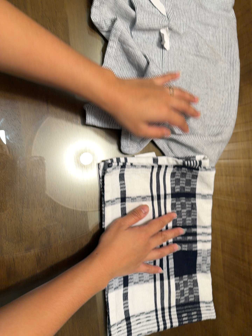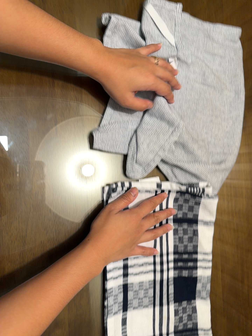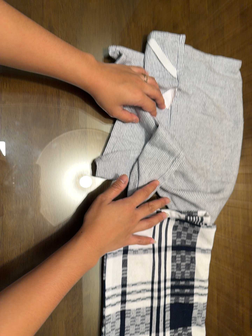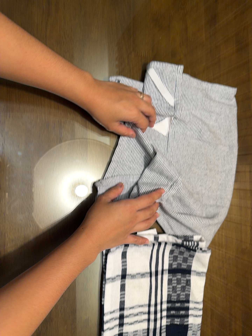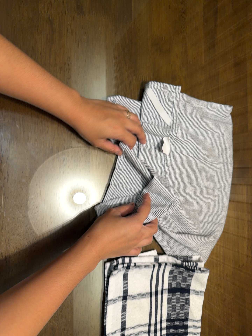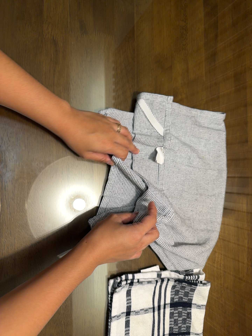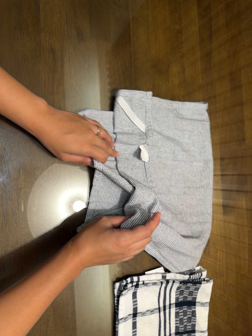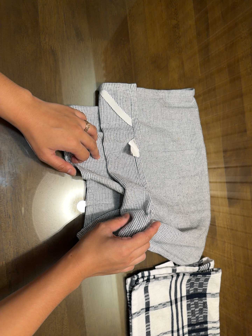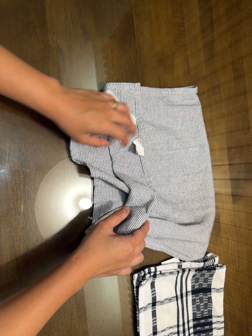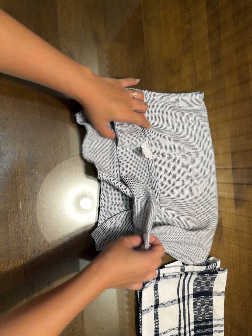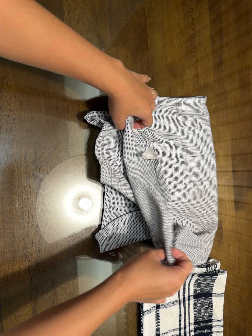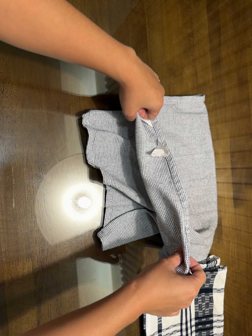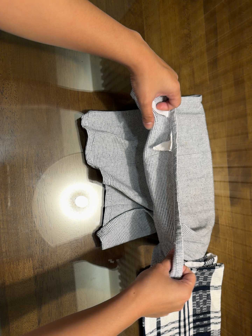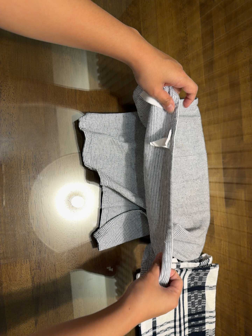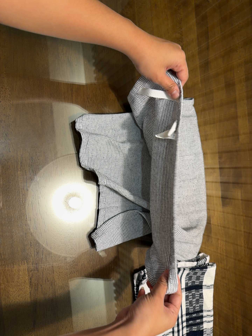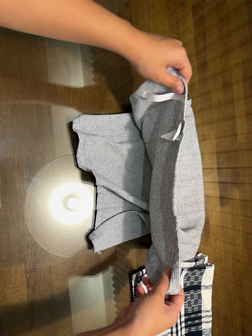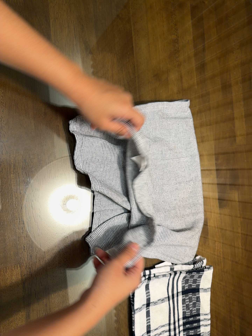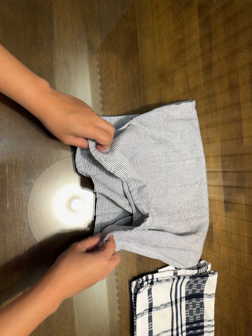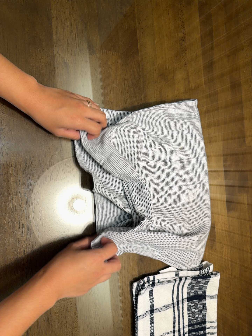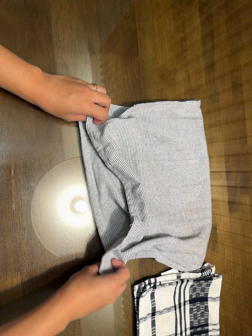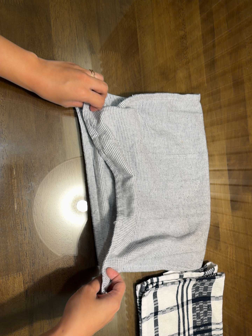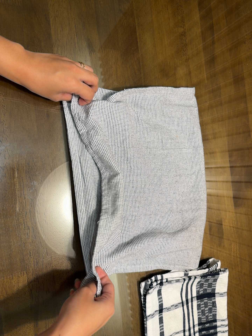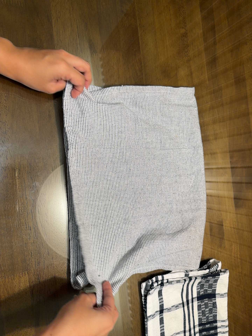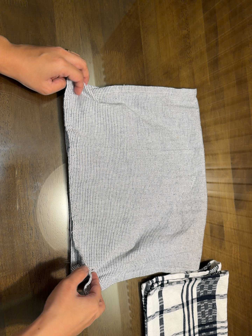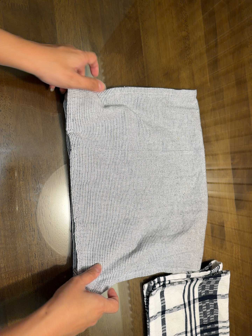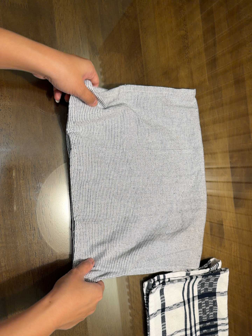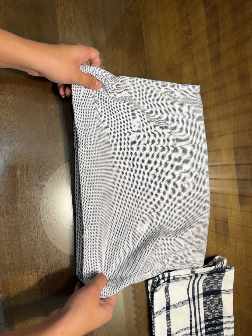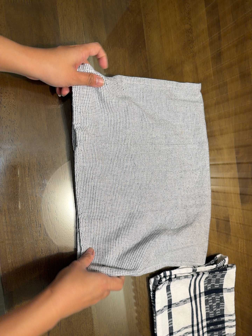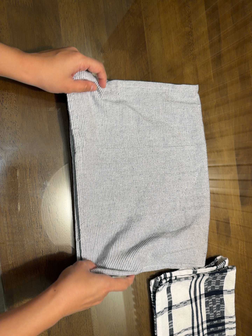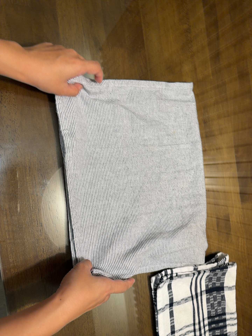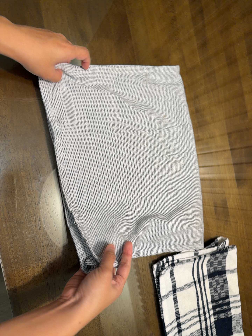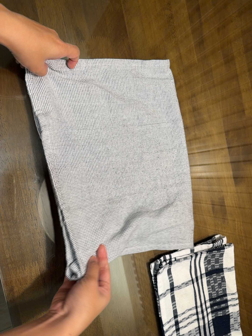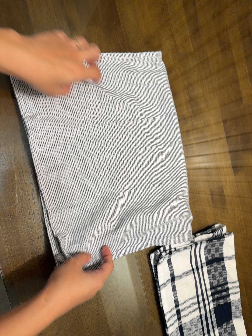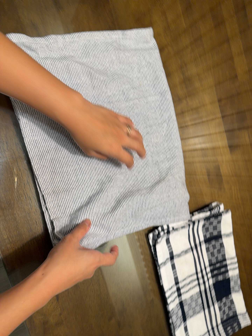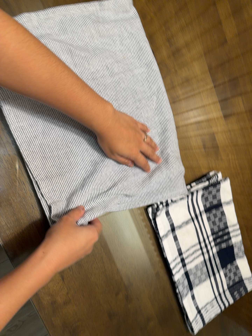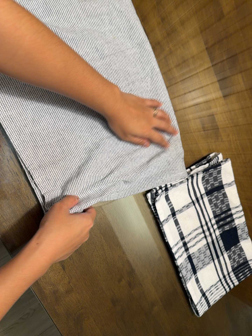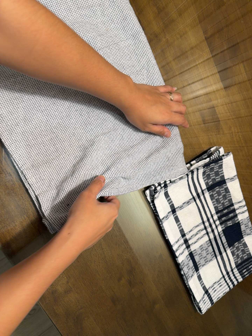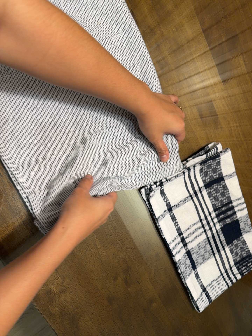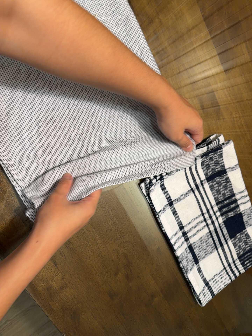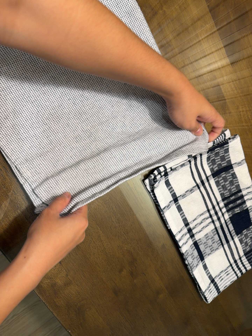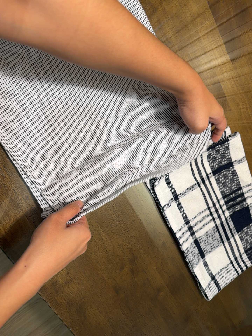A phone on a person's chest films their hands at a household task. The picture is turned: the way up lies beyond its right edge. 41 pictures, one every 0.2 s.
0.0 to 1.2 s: The camera travels toward the top of its view, about 20 cm, so close, fixed things drift downward.
1.2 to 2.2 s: The camera travels to its left, about 6 cm, so close, fixed things drift to the right.
2.2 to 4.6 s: The camera shifts only a little, or ends up much as it began.
4.6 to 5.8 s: The camera keeps its place and its aim.
5.8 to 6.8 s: The camera's aim tips toward the bottom of its view by about 10 degrees, and the scene shifts upward. It rolls about its line of sight by about 15 degrees, and the scene rotates counterclockwise.
6.8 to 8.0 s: The camera travels to its right, about 8 cm. Its aim tips toward the bottom of its view by about 10 degrees, and the scene shifts upward.
The film runs forward here.
